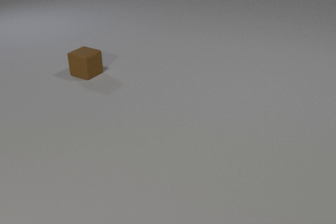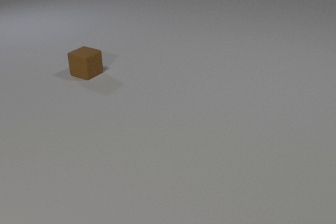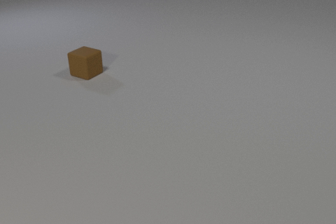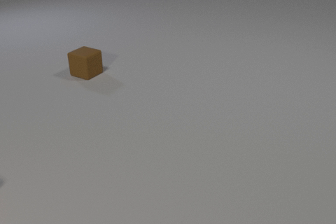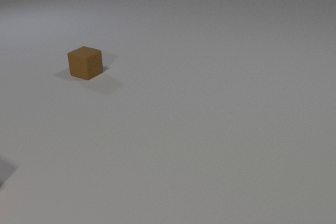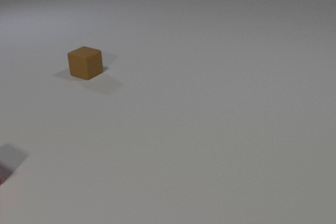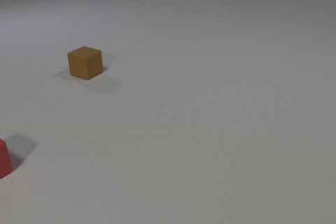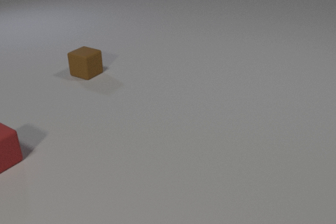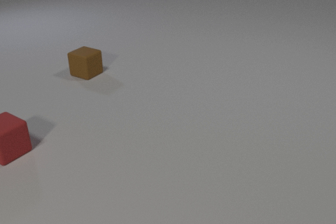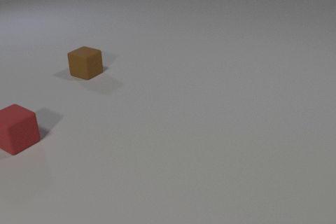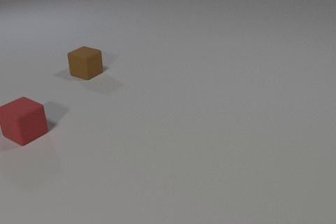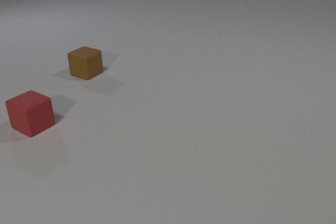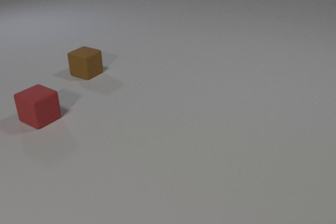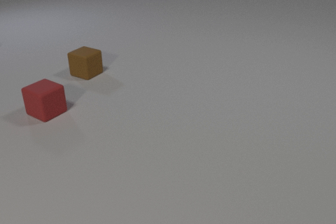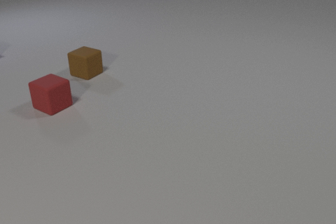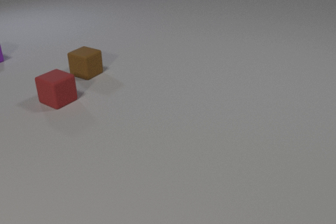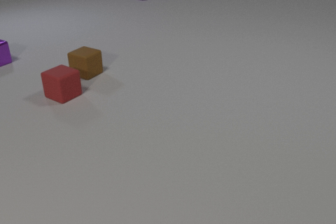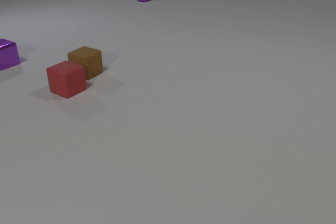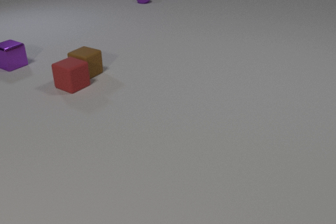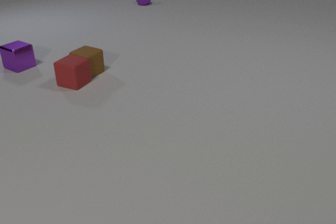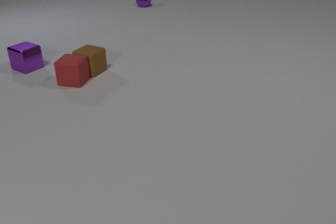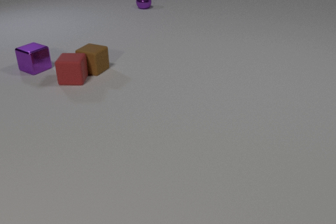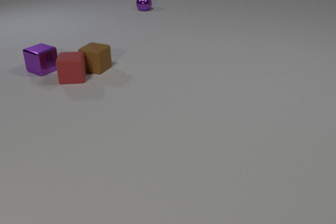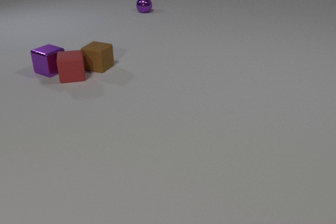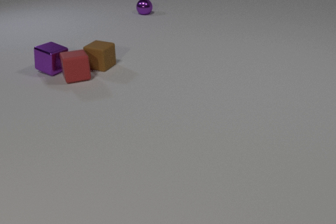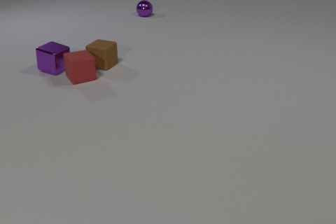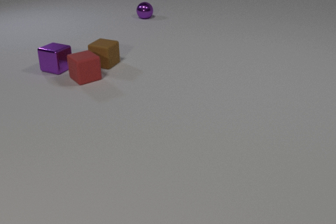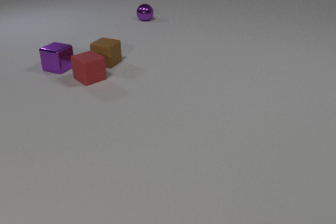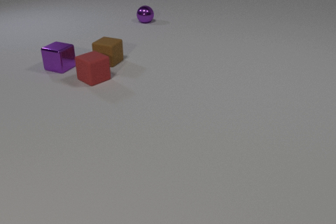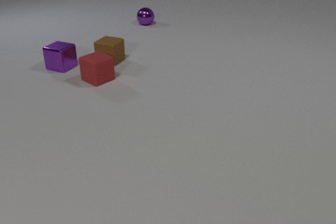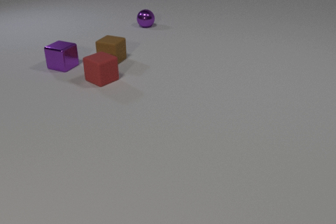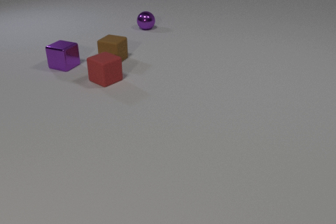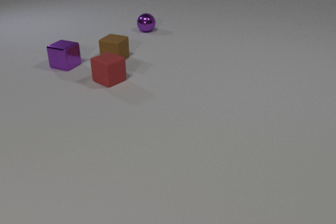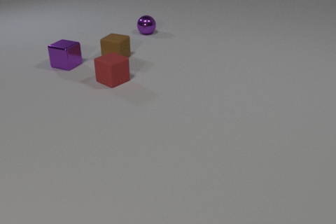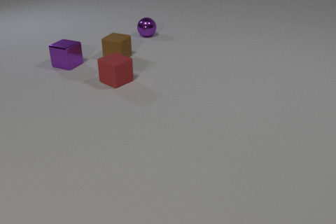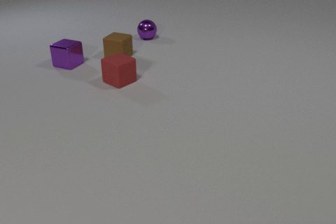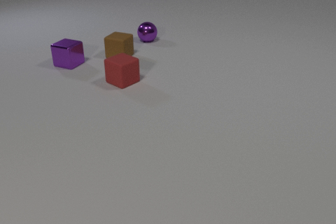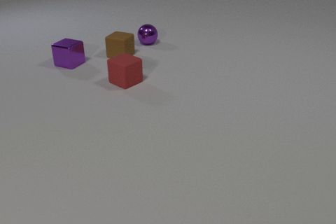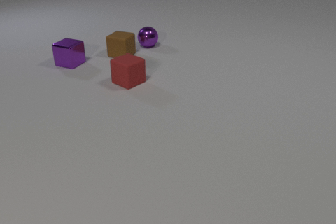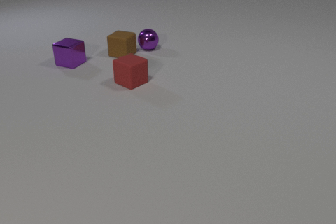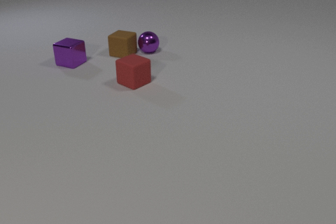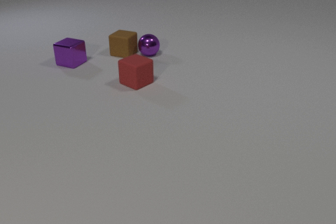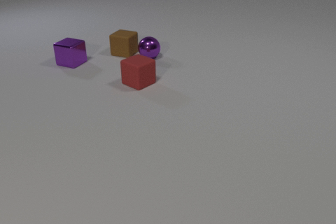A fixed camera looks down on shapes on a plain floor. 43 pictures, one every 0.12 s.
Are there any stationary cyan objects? no.
What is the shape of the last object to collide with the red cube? cube.
What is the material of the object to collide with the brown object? rubber.
0.00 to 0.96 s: The red rubber cube comes in at the left edge, slides away from the camera and to the right.
0.96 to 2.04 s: The red rubber cube slides away from the camera and to the right. The purple metal cube comes in at the left edge, slides to the right and toward the camera. The purple metal sphere comes in at the top edge, rolls toward the camera.
2.04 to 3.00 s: The red rubber cube slides away from the camera and to the right, spins counterclockwise seen from above by about 60 degrees, its near face sliding to the right. The brown rubber cube slides away from the camera and to the right. The purple metal cube slides to the right and toward the camera. The purple metal sphere rolls toward the camera. The red rubber cube and the brown rubber cube collide. The red rubber cube and the purple metal cube collide.
3.00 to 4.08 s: The red rubber cube slides to the right. The brown rubber cube slides away from the camera and to the right. The purple metal cube slides to the right and away from the camera. The purple metal sphere rolls toward the camera.
4.08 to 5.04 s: The red rubber cube slides to the right. The brown rubber cube slides away from the camera and to the right. The purple metal sphere rolls toward the camera.
